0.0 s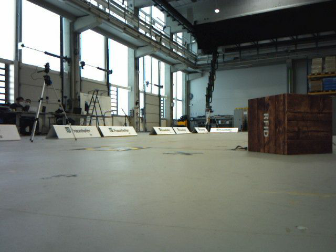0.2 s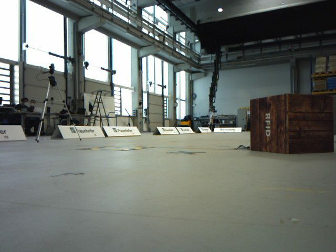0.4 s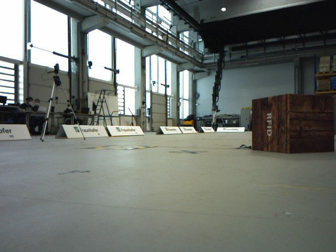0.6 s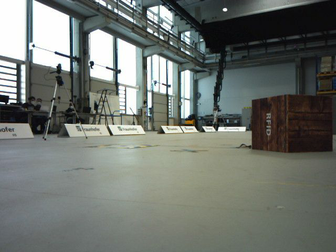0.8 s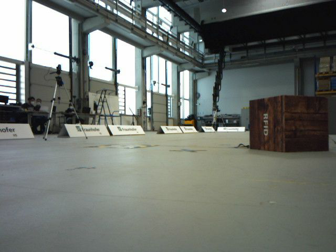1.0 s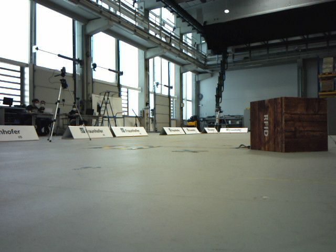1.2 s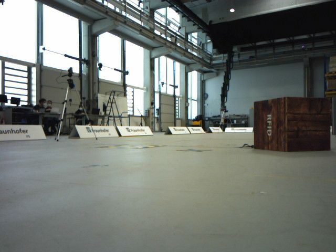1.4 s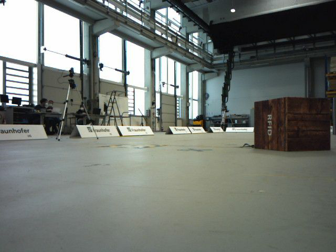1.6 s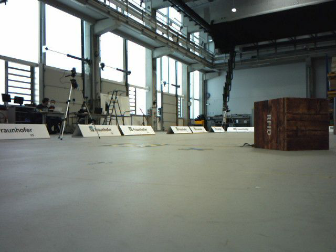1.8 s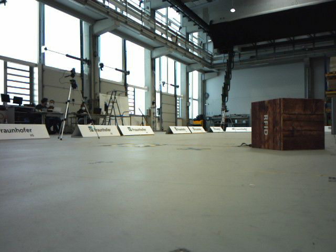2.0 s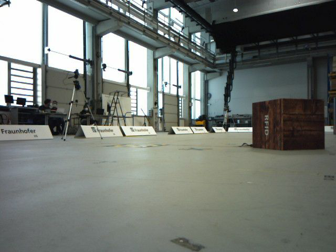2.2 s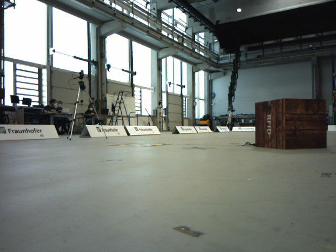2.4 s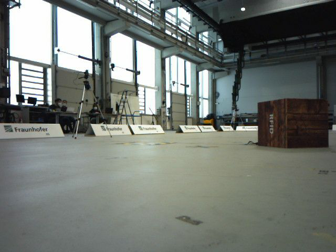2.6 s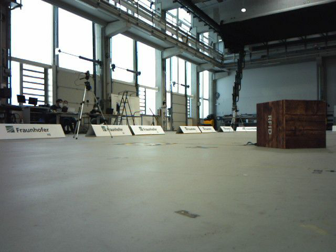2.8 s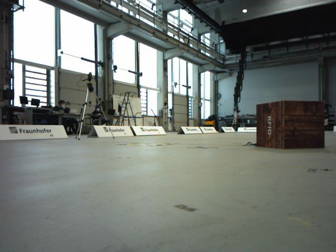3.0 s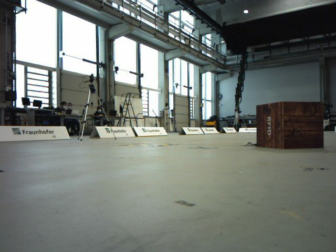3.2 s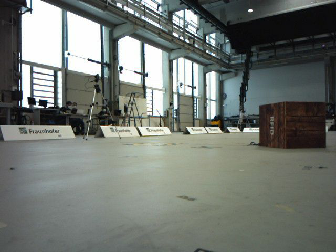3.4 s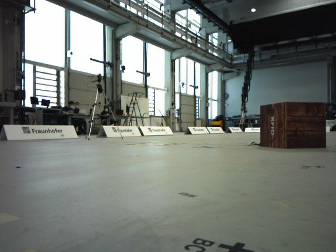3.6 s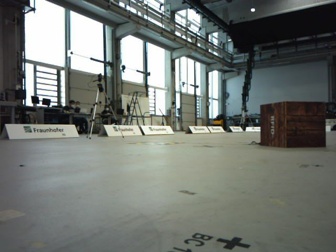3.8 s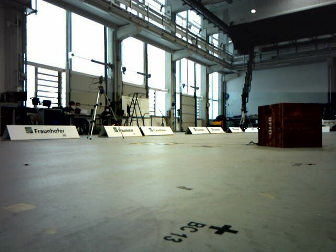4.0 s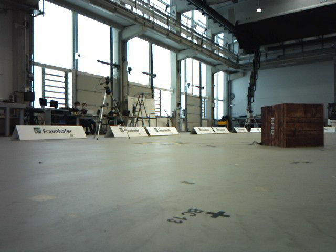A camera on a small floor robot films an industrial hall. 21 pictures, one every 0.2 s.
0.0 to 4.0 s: The camera travels backward, about 0.8 m, so what stands in front gets smaller.
The film runs backward here.
